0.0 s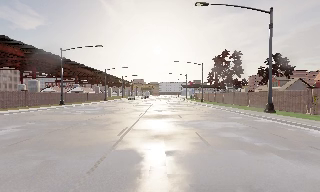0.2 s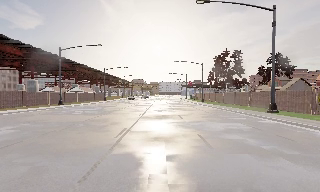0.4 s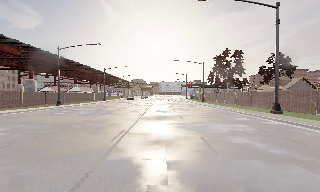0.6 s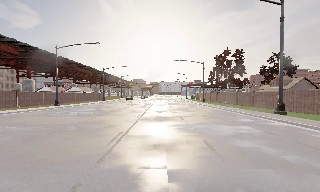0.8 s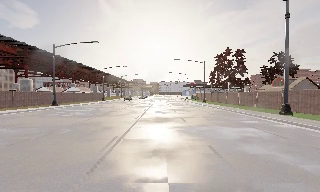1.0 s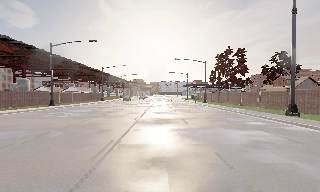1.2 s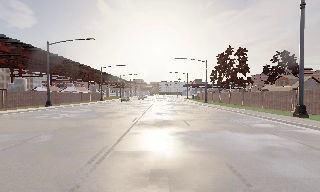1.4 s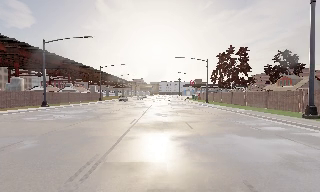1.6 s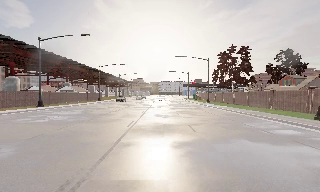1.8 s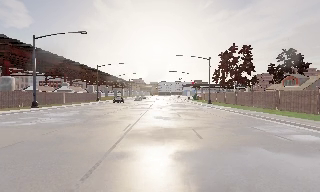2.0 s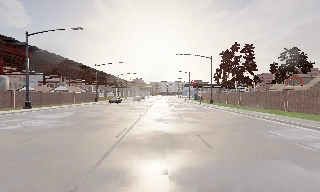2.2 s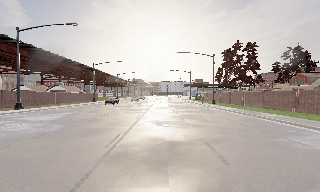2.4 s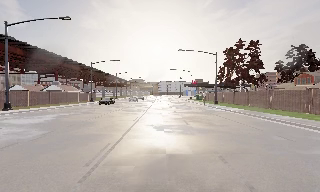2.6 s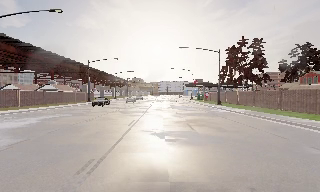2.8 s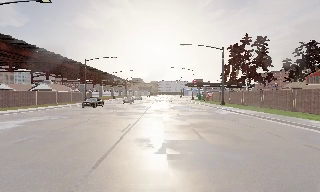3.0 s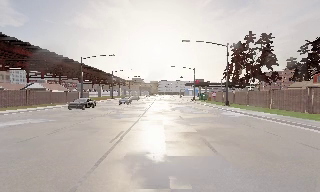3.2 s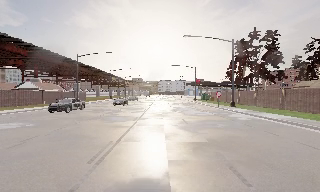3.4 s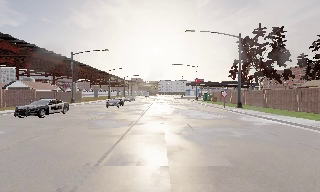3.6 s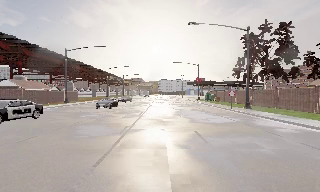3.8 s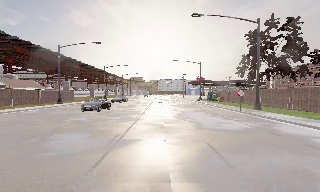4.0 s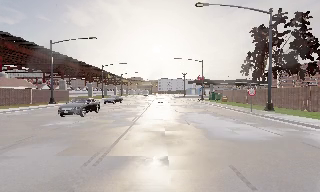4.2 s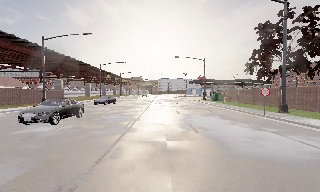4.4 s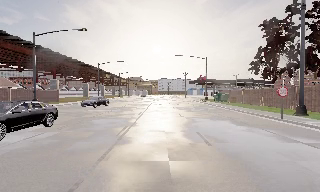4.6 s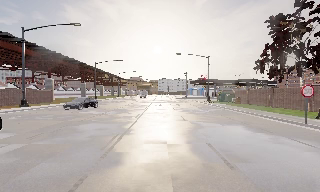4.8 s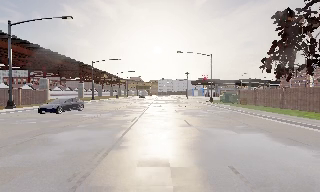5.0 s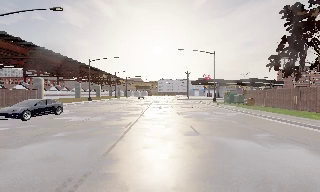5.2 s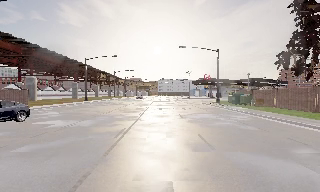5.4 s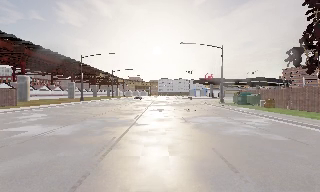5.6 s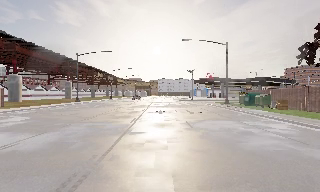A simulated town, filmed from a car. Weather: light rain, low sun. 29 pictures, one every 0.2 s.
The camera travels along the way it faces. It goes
forward.
0.0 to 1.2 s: The camera travels forward, about 3.5 m, so what stands in front looms larger. It gains speed.
1.2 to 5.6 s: The camera travels forward, about 40 m, so what stands in front looms larger.
The film runs forward here.
